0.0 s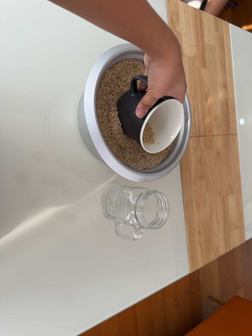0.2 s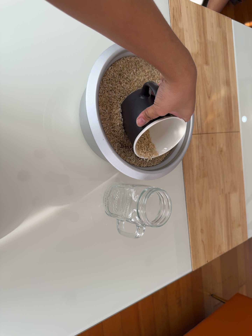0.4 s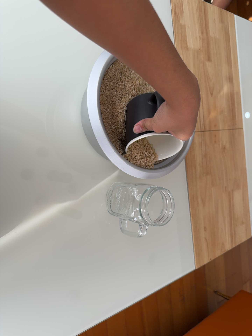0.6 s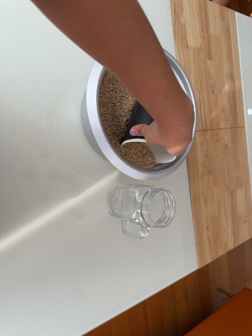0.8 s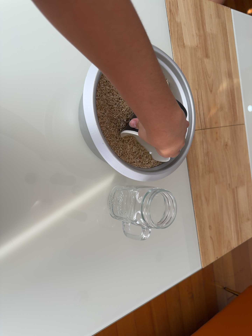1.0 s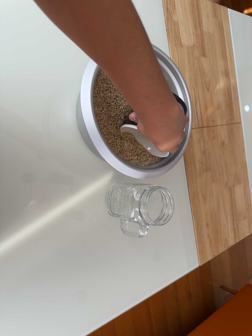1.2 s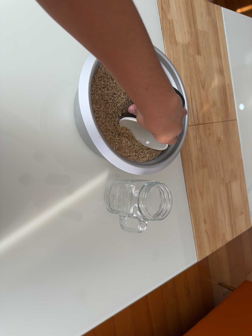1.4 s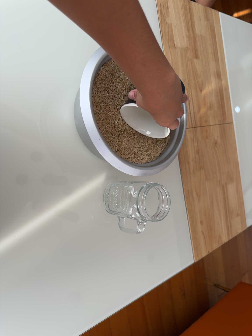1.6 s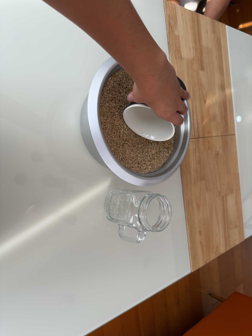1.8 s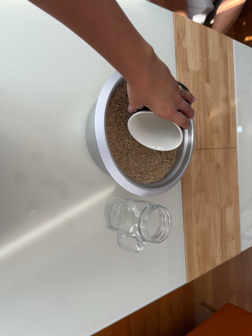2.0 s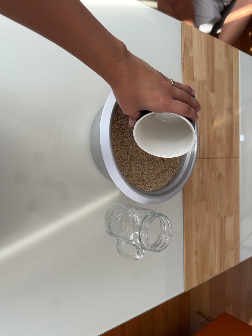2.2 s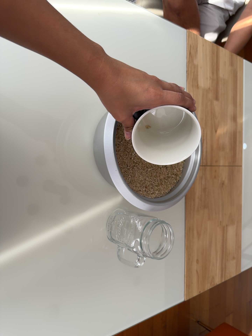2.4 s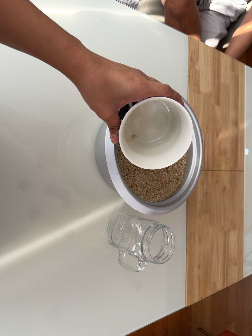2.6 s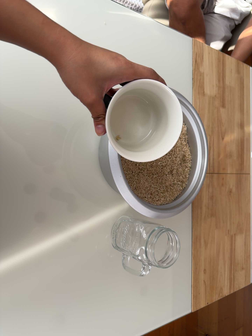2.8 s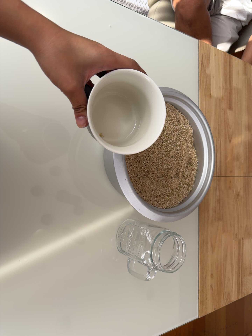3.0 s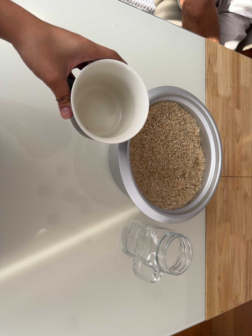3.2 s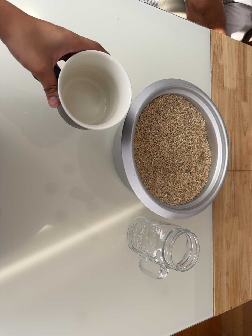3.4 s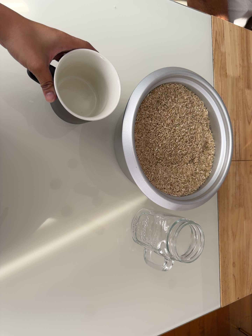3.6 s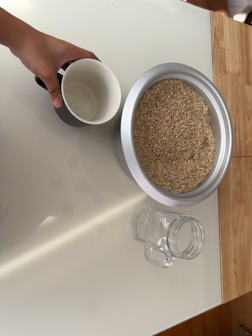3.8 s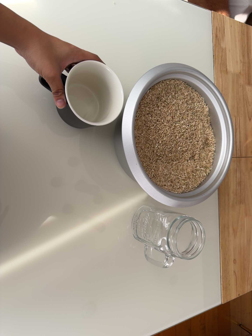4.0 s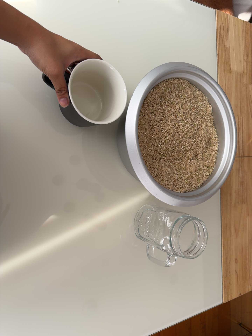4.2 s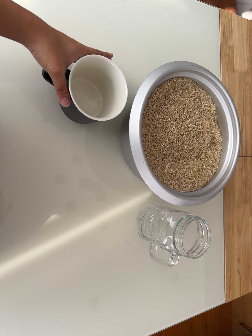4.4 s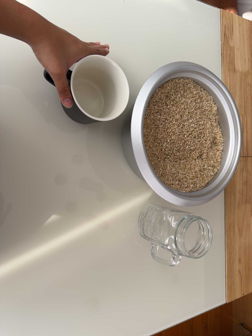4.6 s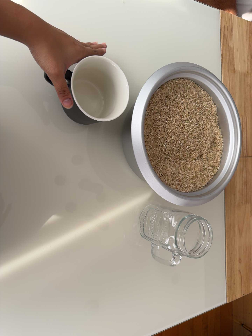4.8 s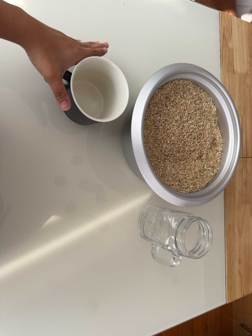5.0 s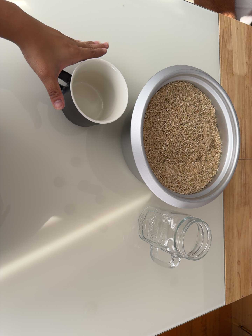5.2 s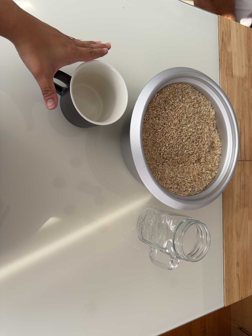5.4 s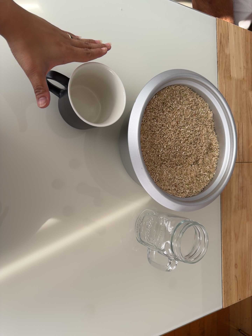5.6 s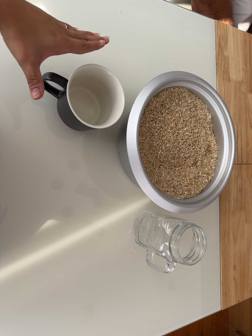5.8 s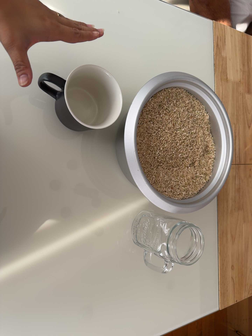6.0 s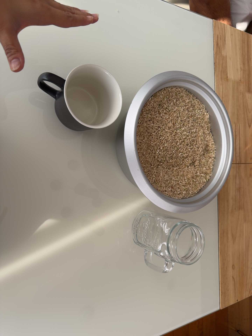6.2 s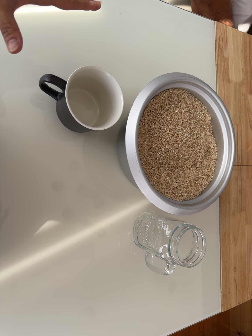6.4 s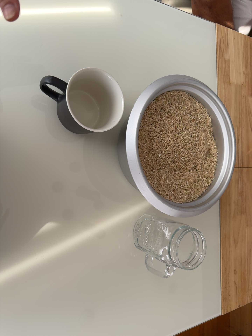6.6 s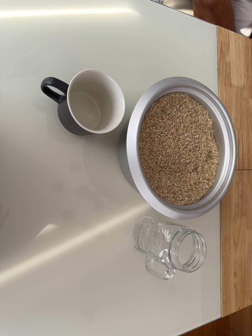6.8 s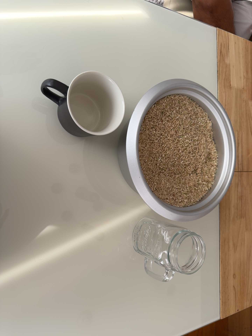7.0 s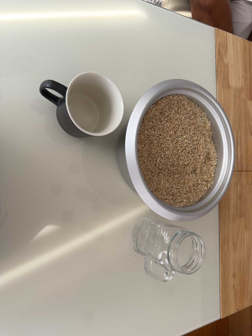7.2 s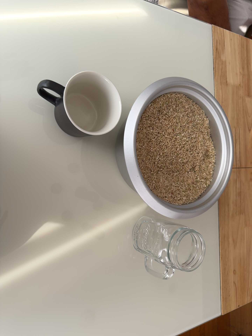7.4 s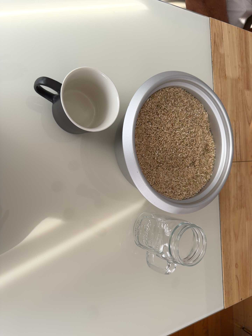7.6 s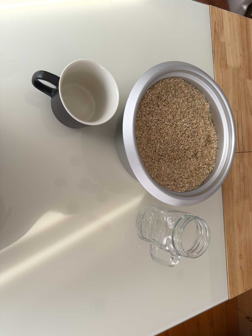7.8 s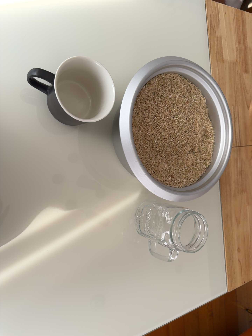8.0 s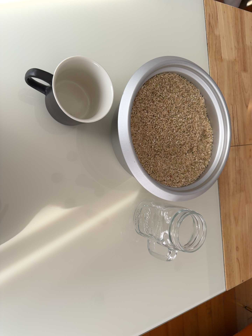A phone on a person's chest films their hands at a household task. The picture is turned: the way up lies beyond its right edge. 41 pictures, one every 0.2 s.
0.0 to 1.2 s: The camera shifts only a little, or ends up much as it began.
1.2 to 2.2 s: The camera rolls about its line of sight by about 10 degrees, and the scene rotates clockwise.
2.2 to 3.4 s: The camera shifts only a little, or ends up much as it began.
3.4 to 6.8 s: The camera shifts only a little, or ends up much as it began.
6.8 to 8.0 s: The camera shifts only a little, or ends up much as it began.
The film runs backward here.
